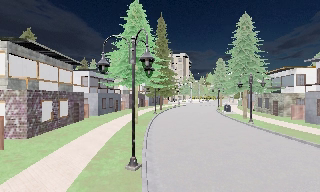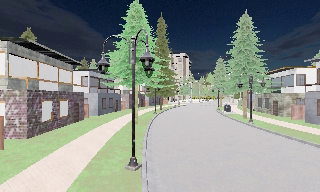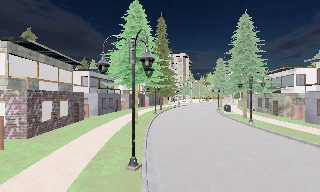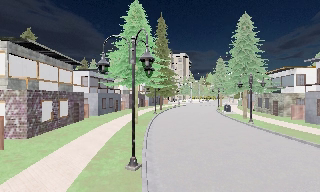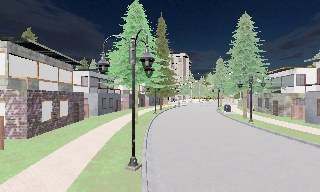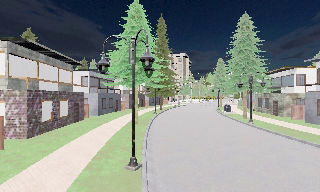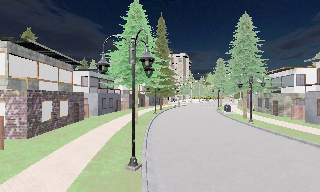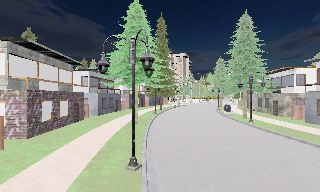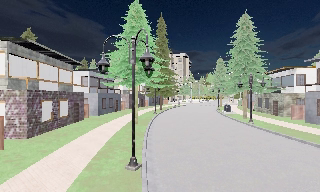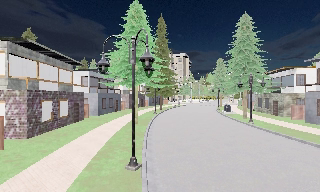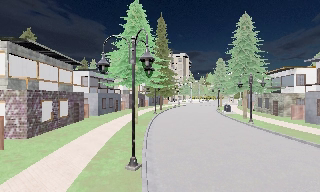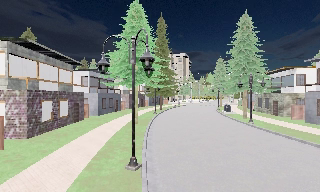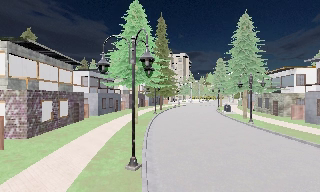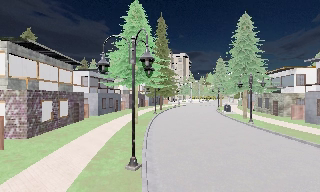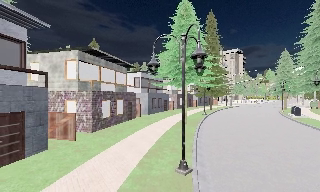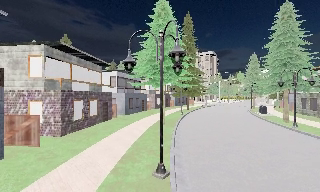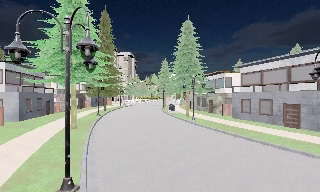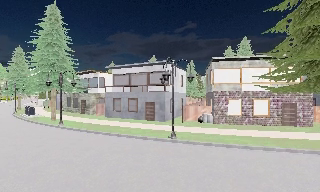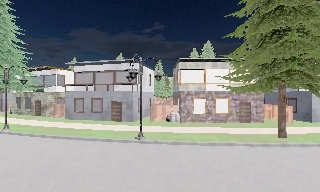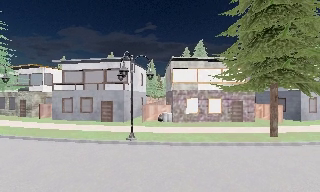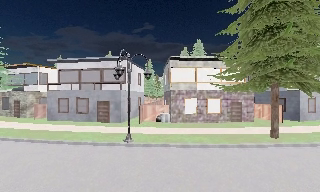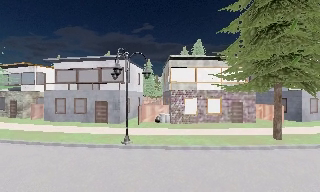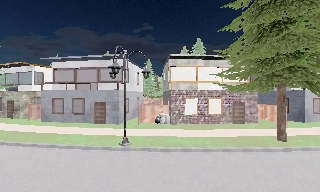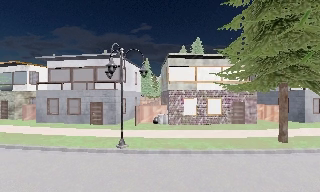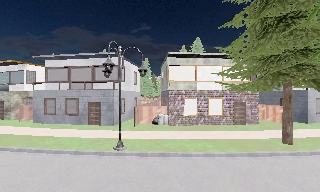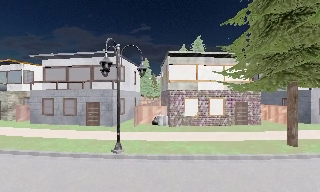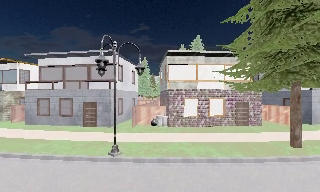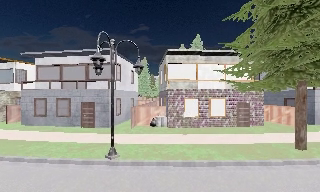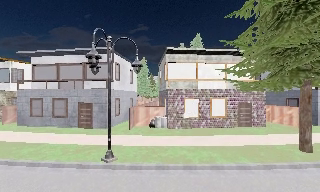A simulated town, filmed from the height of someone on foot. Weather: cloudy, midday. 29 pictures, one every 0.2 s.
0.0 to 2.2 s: The camera keeps its place and its aim.
2.2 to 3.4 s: The camera pans to its right, which is clockwise from overhead, by about 60 degrees. It travels forward, about 1 m. It gains speed.
3.4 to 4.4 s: The camera pans to its right, which is clockwise from overhead, by about 15 degrees. It travels forward, about 1.5 m, so what stands in front looms larger.
4.4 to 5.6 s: The camera travels forward, about 2 m, so what stands in front looms larger.
The film runs forward here.
